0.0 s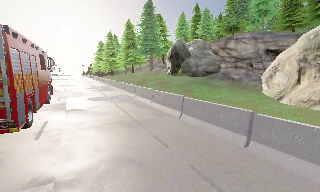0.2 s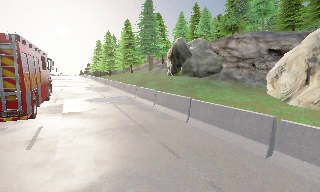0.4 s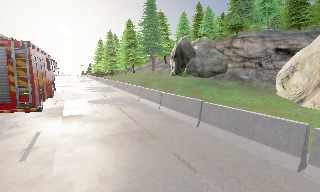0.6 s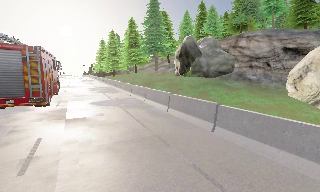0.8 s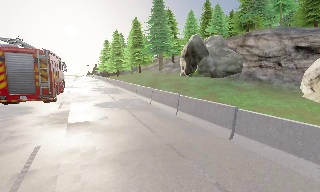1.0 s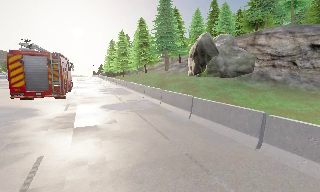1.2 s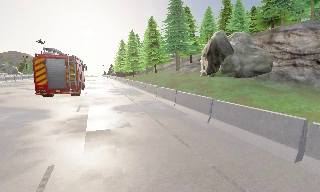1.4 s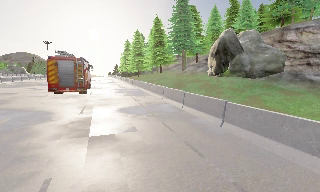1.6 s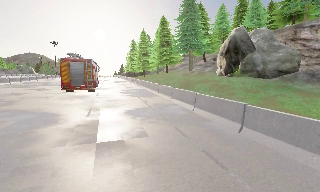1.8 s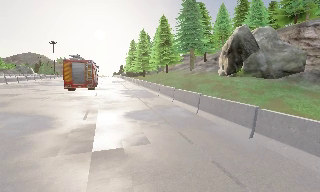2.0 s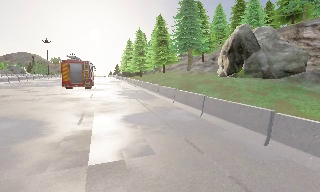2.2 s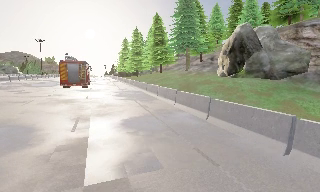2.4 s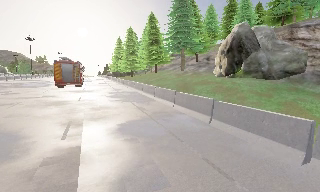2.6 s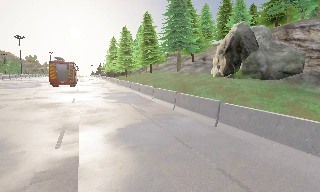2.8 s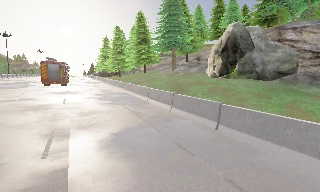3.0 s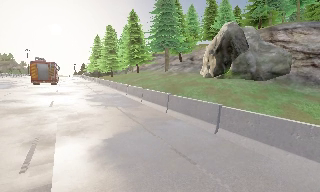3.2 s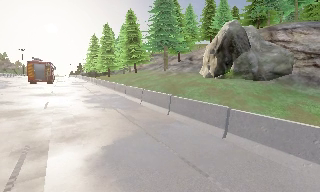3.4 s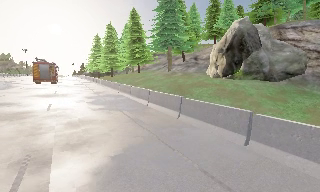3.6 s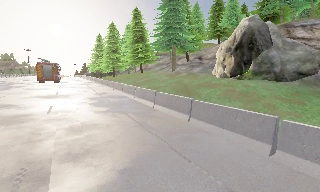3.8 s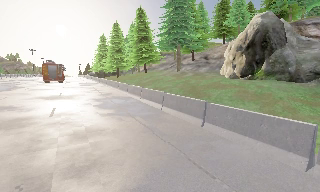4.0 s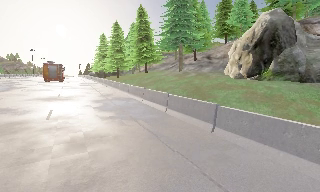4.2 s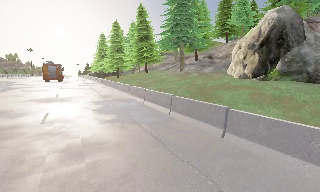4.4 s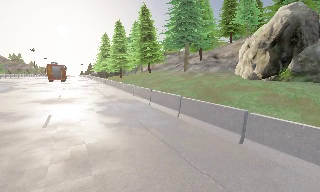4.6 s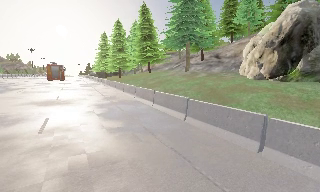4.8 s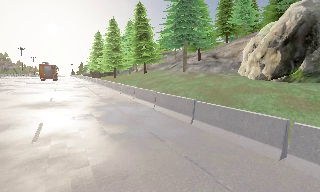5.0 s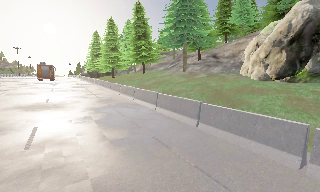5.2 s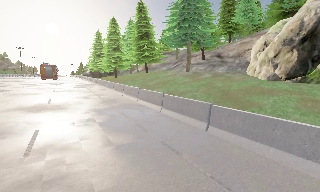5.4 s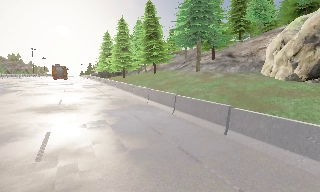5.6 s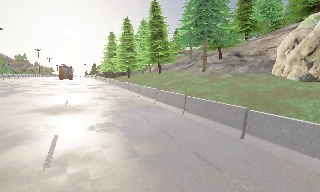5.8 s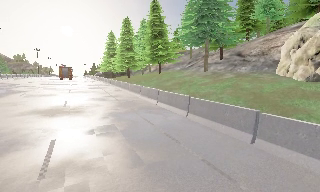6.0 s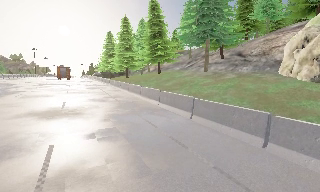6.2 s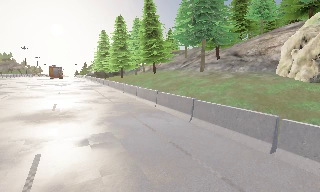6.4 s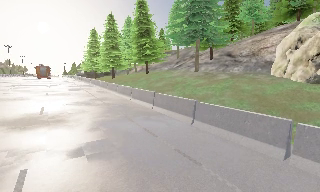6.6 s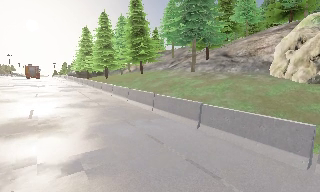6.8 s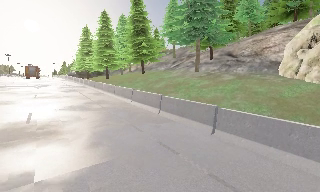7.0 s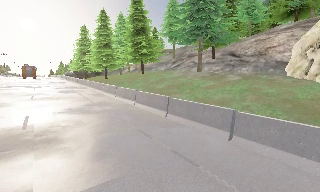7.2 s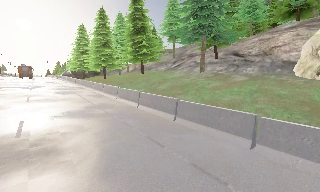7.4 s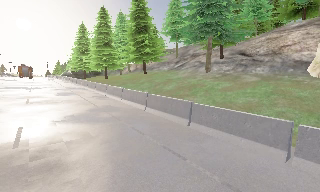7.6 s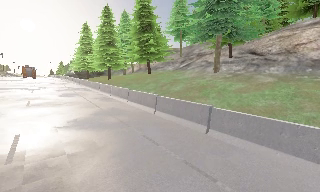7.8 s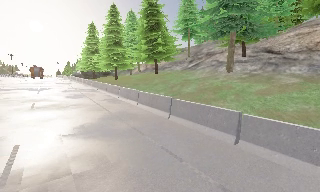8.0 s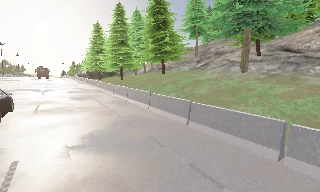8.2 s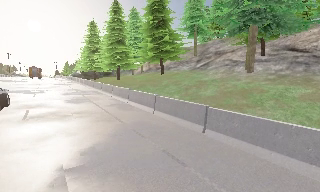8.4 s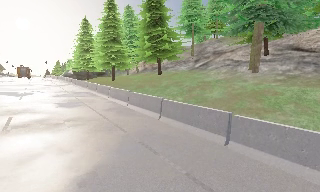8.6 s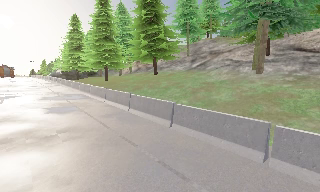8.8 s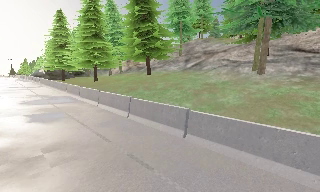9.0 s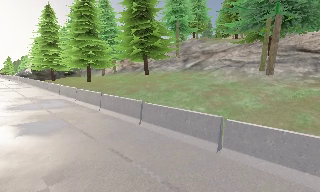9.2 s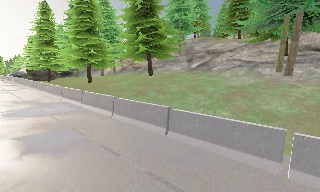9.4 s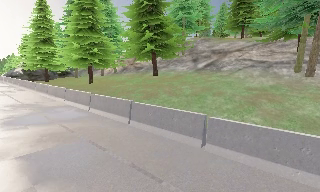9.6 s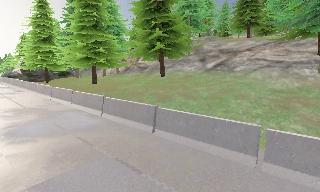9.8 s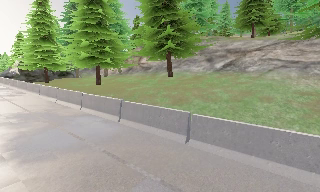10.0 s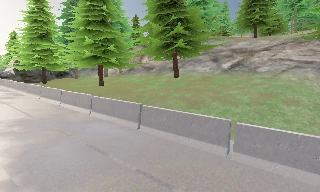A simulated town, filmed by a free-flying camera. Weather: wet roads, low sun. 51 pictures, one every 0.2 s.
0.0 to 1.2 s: The camera travels forward and to its left, about 4 m, so what stands in front looms larger.
1.2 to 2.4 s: The camera travels forward, about 3.5 m, so what stands in front looms larger.
2.4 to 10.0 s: The camera pans to its right, which is clockwise from overhead, by about 30 degrees. It travels forward and to its left, about 30 m. It gains speed.
The film runs forward here.
